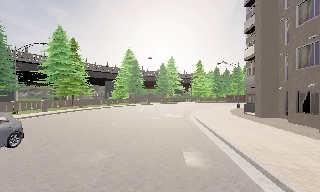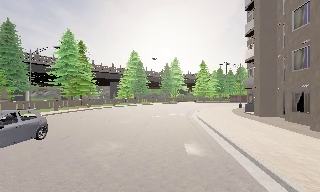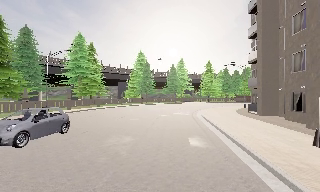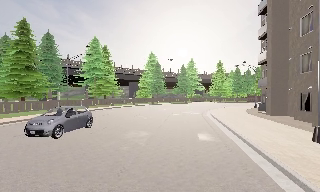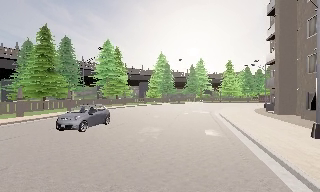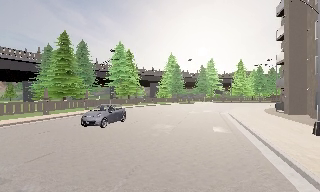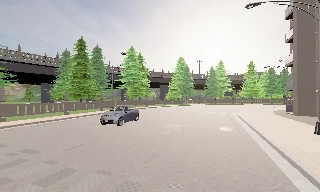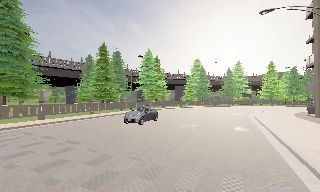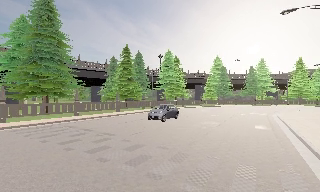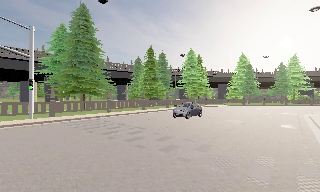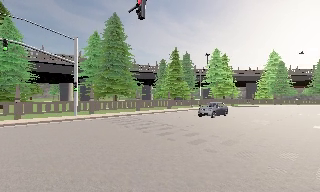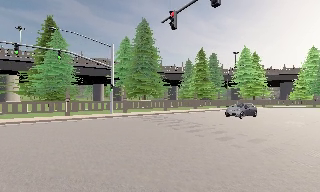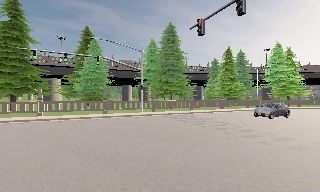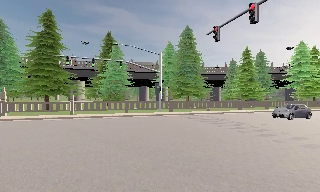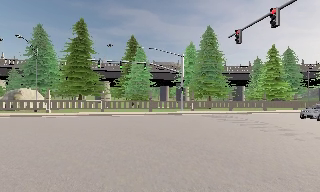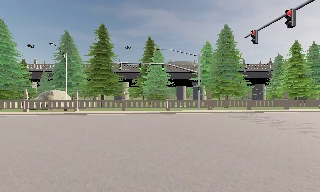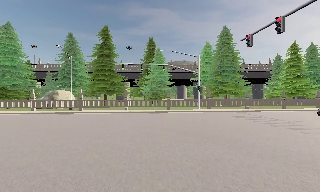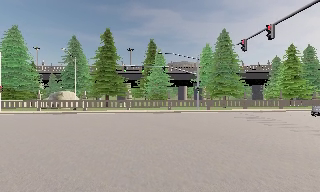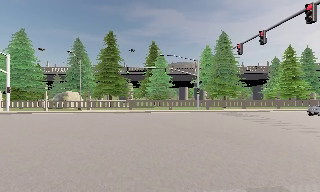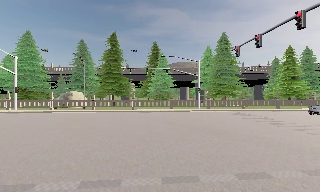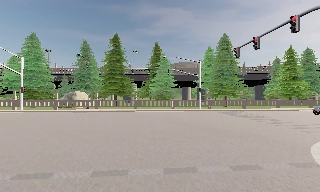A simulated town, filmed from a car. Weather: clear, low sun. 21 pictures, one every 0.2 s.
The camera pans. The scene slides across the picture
to the right.
The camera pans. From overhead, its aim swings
counterclockwise.
0.0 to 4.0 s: The scene slides to the right, as the camera pans about 85 degrees to its left. It travels backward, about 19 m.
The film runs backward here.
